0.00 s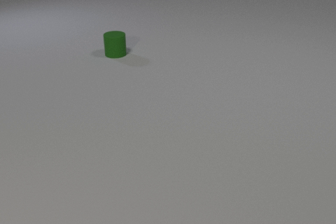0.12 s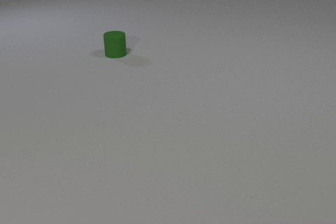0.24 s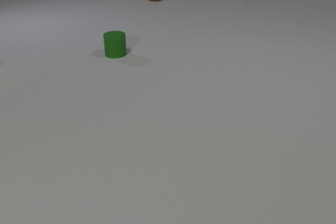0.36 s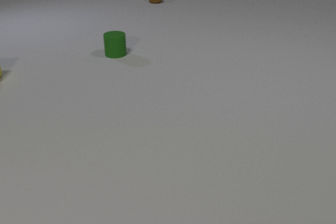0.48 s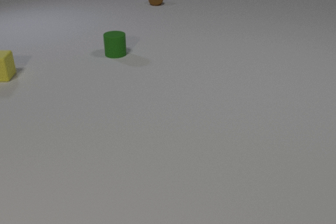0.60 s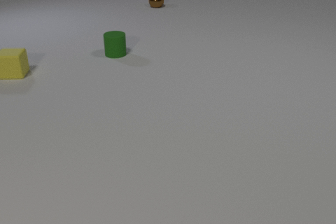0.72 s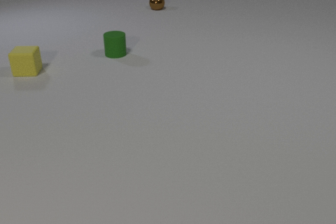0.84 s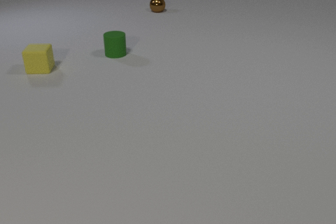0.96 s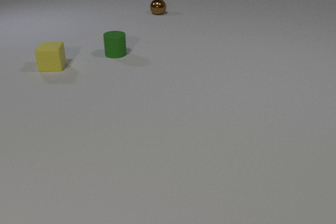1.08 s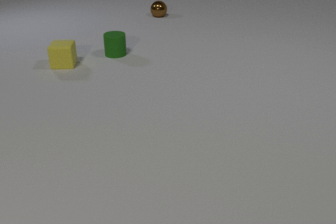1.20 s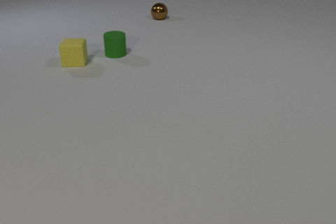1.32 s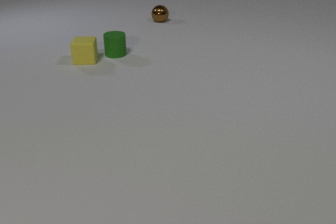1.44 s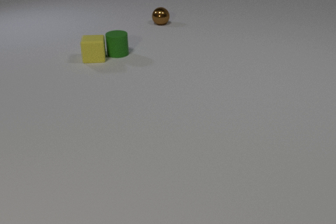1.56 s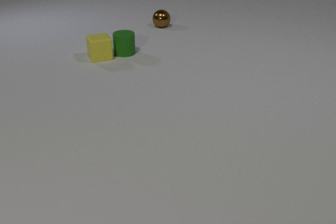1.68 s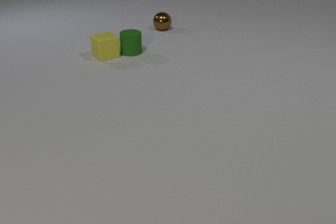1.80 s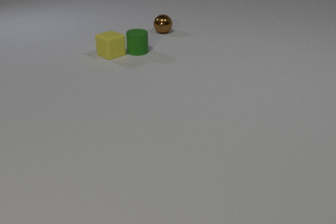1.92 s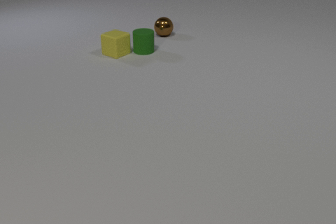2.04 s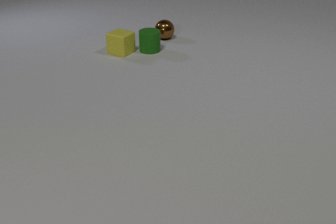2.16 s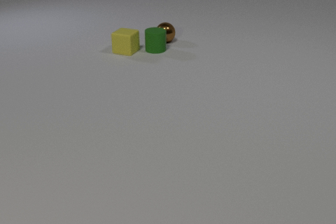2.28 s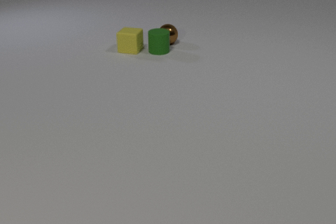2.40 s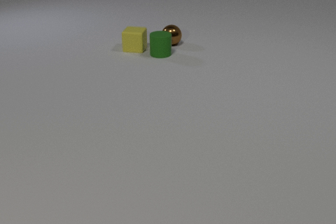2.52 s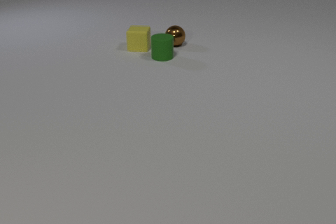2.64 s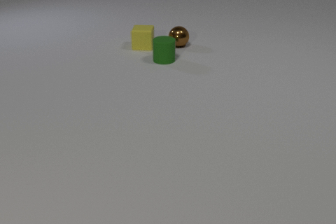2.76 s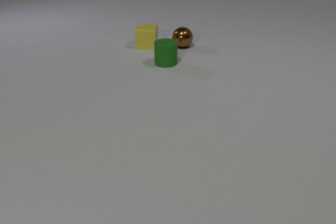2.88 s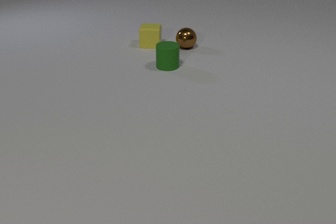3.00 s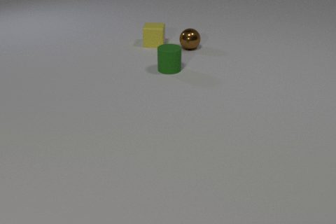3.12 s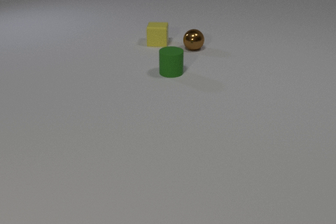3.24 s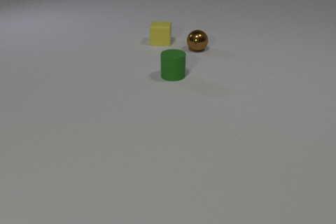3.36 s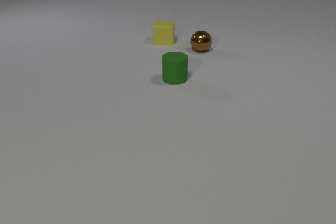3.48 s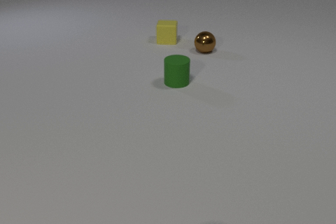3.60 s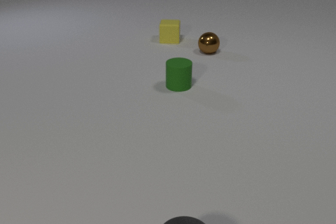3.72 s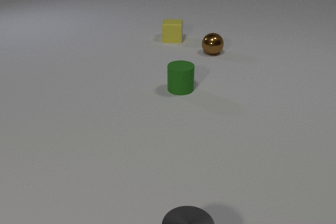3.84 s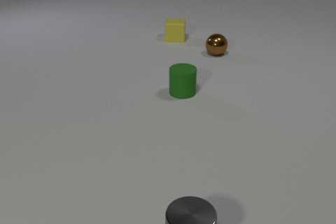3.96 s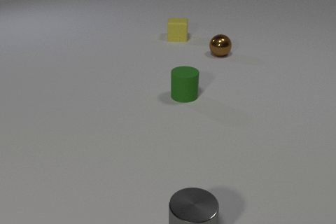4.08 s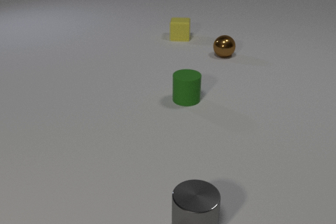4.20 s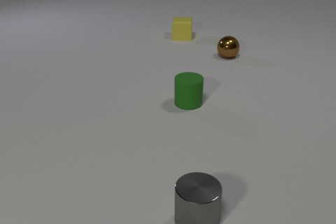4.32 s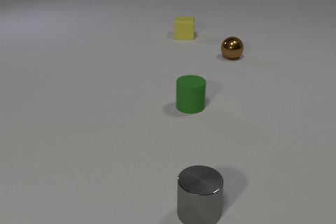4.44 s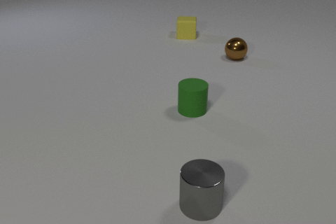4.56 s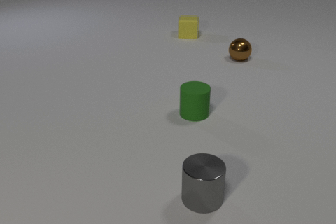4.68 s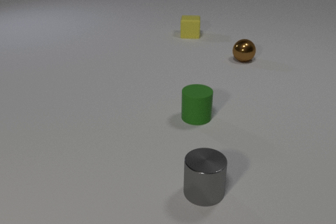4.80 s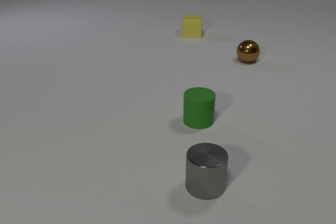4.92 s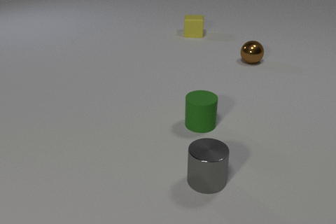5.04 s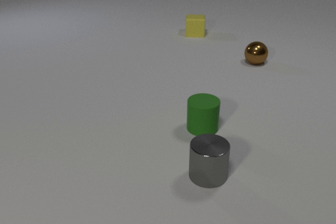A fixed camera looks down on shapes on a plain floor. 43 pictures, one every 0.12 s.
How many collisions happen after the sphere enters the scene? 2.
Are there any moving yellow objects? yes.
What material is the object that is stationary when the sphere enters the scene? rubber.
0.00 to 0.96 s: The yellow rubber cube comes in at the left edge, slides to the right. The brown metal sphere comes in at the top edge, rolls toward the camera.
0.96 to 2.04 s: The yellow rubber cube slides to the right, spins counterclockwise seen from above by about 60 degrees, its near face sliding to the right. The green rubber cylinder slides to the right. The brown metal sphere rolls toward the camera. The yellow rubber cube and the green rubber cylinder collide.
2.04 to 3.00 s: The yellow rubber cube slides to the right and away from the camera, spins so that its near face slides to the right, counterclockwise seen from above. The green rubber cylinder slides toward the camera. The brown metal sphere rolls toward the camera and to the right. The green rubber cylinder and the brown metal sphere collide.
3.00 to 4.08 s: The yellow rubber cube slides to the right and away from the camera. The green rubber cylinder slides toward the camera. The brown metal sphere rolls to the right and toward the camera. The gray metal cylinder comes in at the bottom edge, slides away from the camera.
4.08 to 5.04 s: The yellow rubber cube slides to the right and away from the camera. The green rubber cylinder slides toward the camera. The brown metal sphere rolls to the right and toward the camera. The gray metal cylinder slides away from the camera.
